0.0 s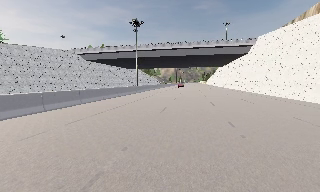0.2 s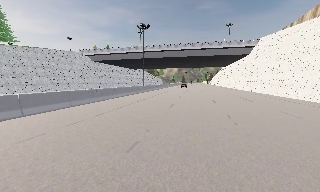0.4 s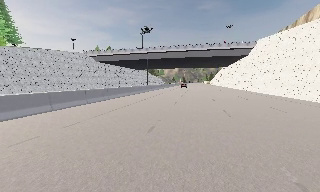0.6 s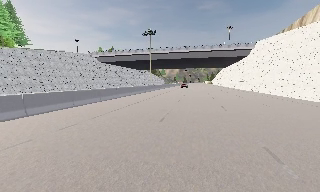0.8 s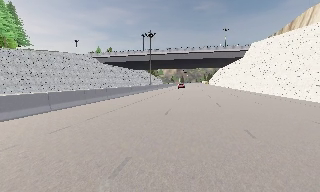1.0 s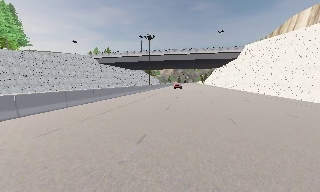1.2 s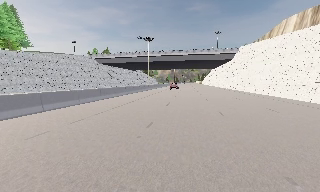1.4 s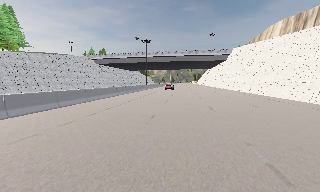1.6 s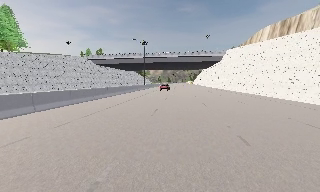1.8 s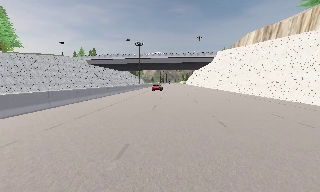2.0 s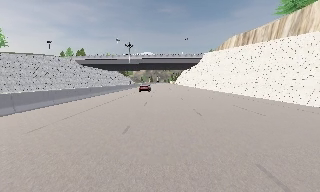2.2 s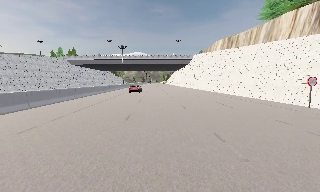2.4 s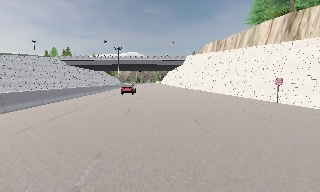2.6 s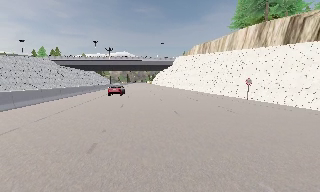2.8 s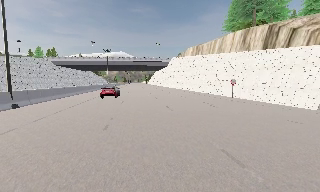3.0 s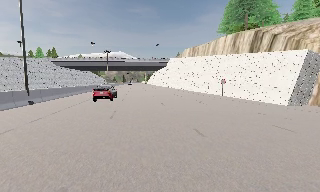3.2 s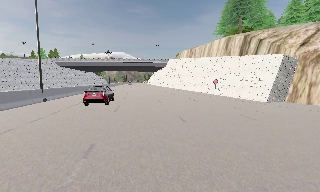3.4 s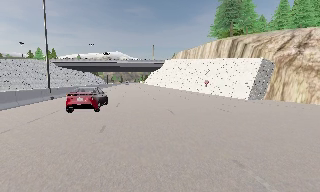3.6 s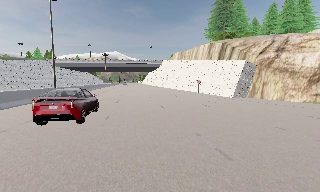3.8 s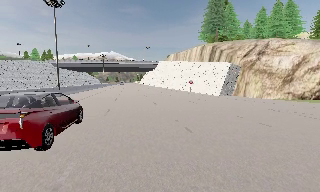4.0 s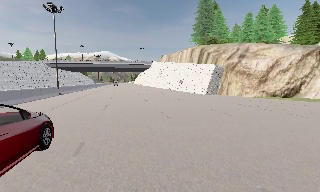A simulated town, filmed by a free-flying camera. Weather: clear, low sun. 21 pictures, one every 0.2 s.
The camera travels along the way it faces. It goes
backward.
0.0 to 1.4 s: The camera travels backward, about 12 m, so what stands in front gets smaller.
1.4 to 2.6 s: The scene slides to the left, as the camera pans about 15 degrees to its right. It travels backward, about 12 m, so what stands in front gets smaller.
2.6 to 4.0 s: The camera travels backward, about 14 m, so what stands in front gets smaller.
The film runs backward here.
